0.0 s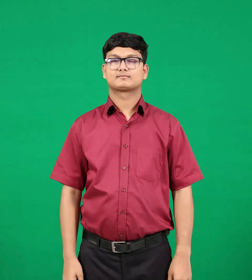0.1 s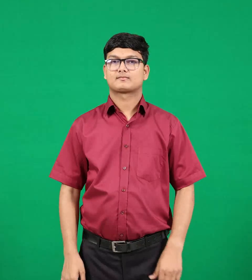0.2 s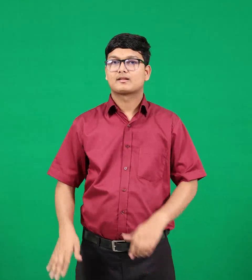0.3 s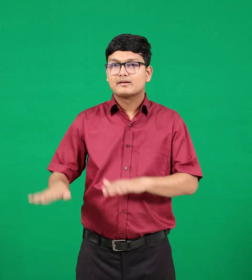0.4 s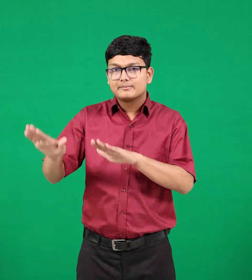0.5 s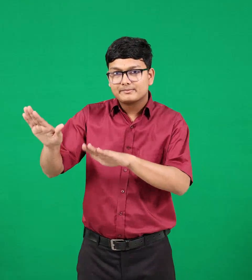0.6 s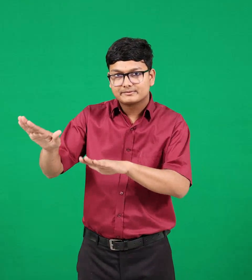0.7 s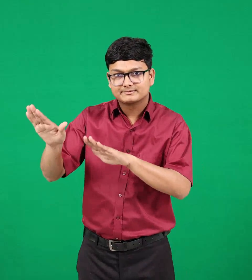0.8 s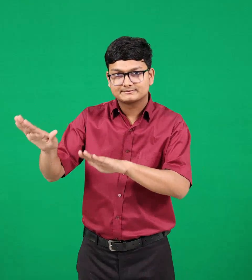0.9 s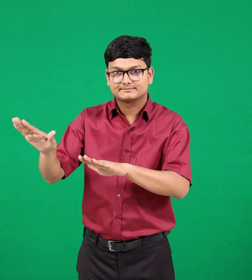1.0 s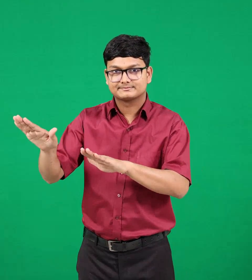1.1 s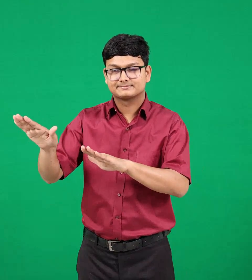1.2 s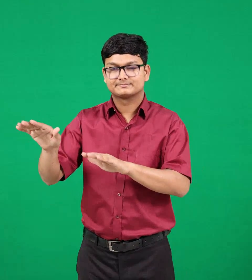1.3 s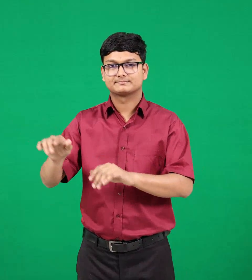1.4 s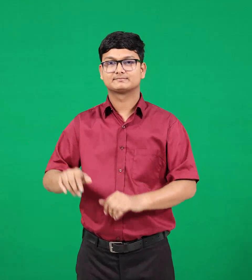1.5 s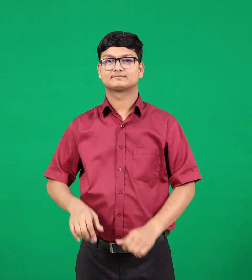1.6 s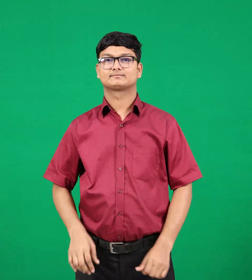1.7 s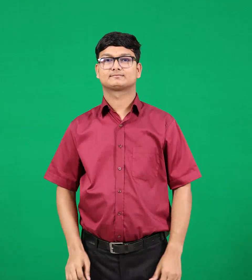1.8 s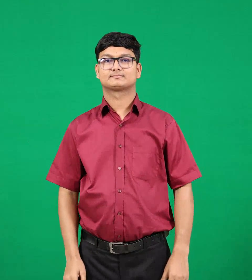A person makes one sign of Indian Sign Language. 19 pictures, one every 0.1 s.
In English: depend
